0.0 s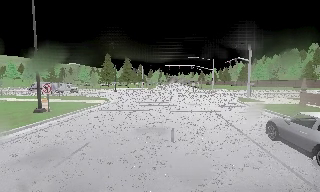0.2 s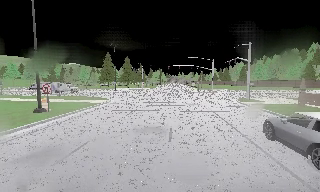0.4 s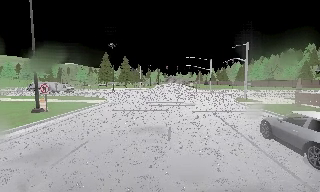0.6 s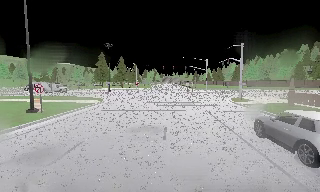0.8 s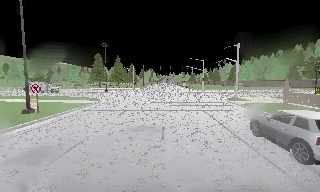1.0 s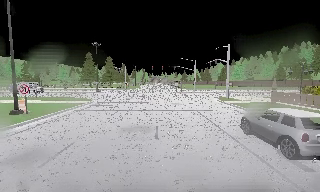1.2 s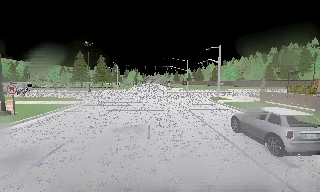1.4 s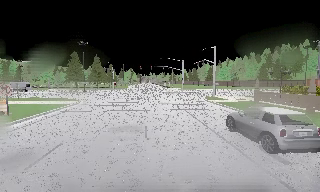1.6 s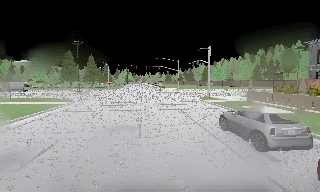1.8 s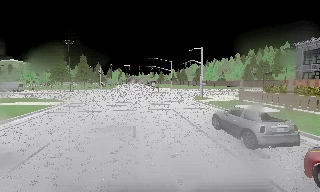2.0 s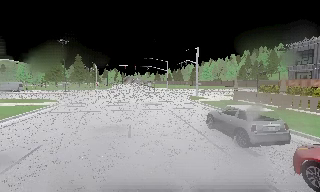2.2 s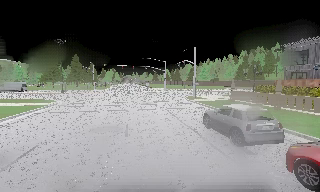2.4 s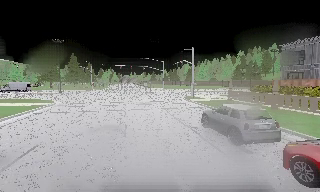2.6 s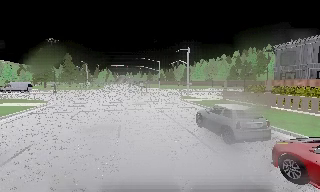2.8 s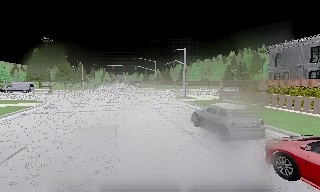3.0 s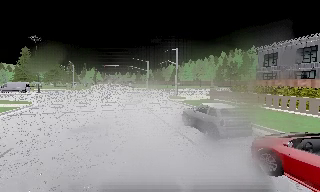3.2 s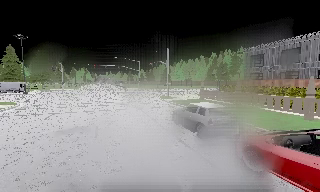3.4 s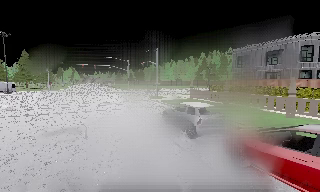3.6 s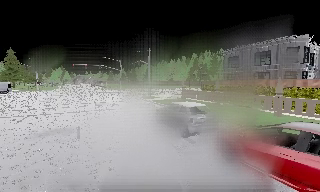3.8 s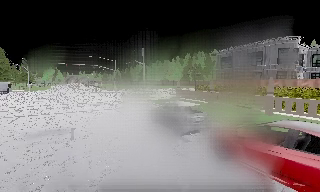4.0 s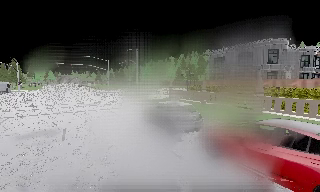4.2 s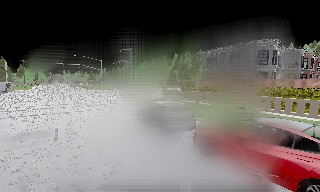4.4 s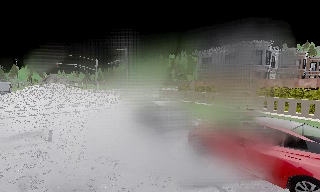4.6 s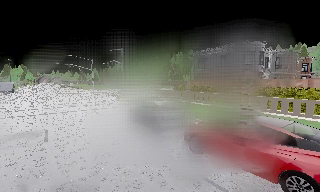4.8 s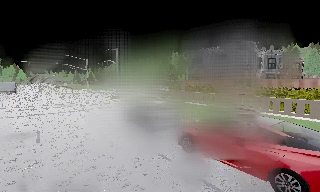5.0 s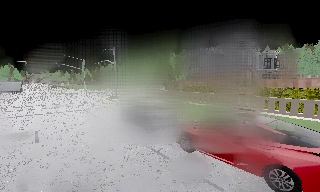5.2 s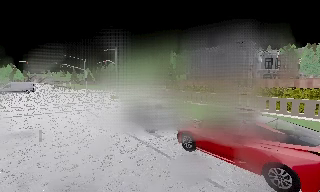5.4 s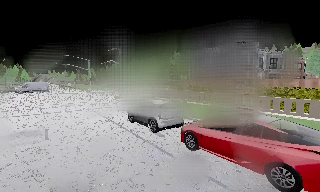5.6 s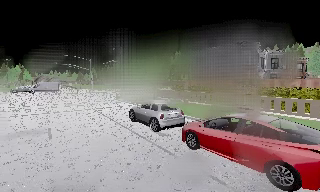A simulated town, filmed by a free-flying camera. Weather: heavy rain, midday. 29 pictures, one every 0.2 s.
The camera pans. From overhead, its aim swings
clockwise.
The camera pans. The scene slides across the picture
to the left.
0.0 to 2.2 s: The scene slides to the left, as the camera pans about 15 degrees to its right. It travels backward, about 1 m, so what stands in front gets smaller.
2.2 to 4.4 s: The camera swings to its right by about 25 degrees, and the scene slides to the left. It travels backward, about 1 m, so what stands in front gets smaller.
4.4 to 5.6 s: The camera travels backward, about 0.5 m, so what stands in front gets smaller.
The film runs backward here.
